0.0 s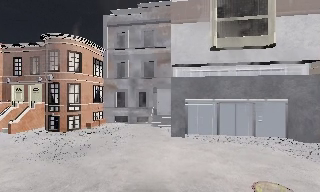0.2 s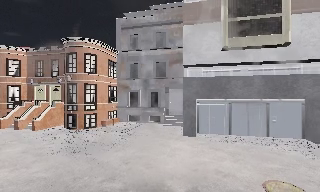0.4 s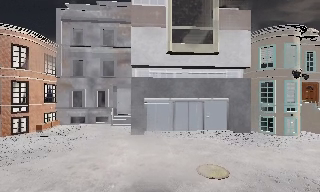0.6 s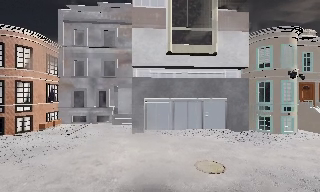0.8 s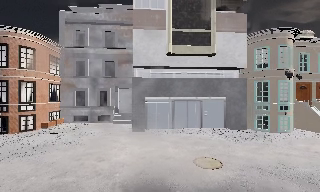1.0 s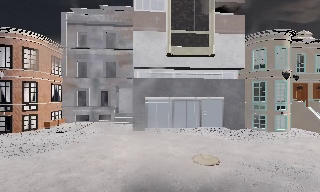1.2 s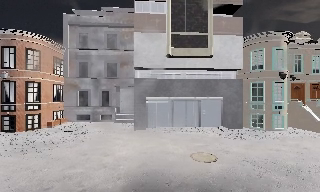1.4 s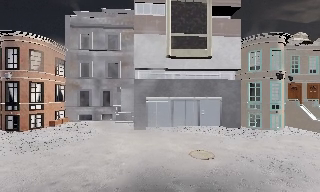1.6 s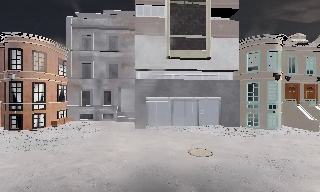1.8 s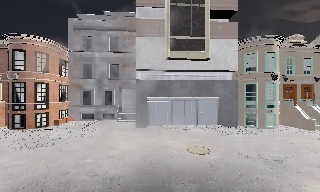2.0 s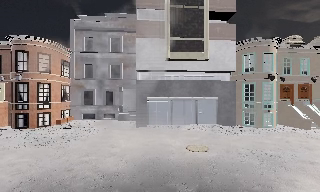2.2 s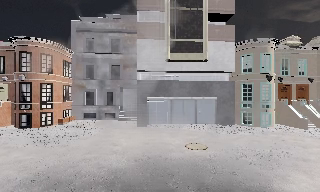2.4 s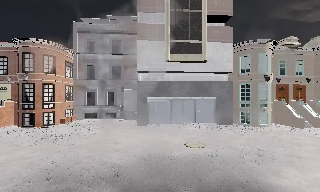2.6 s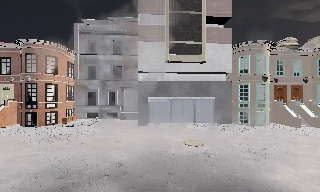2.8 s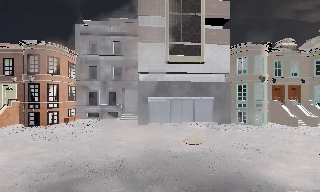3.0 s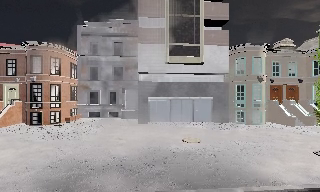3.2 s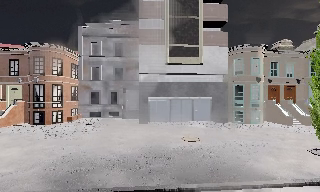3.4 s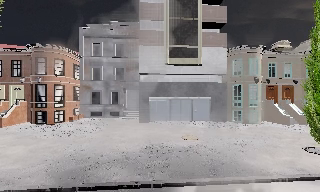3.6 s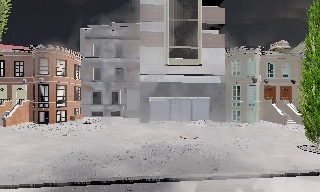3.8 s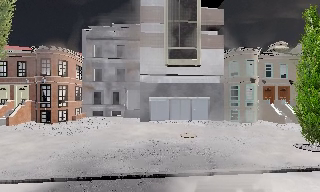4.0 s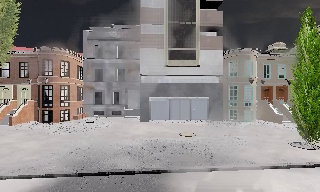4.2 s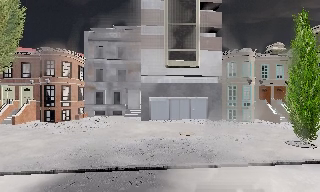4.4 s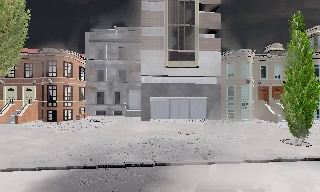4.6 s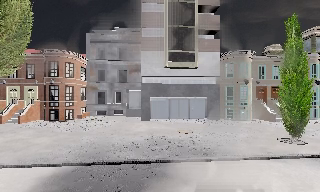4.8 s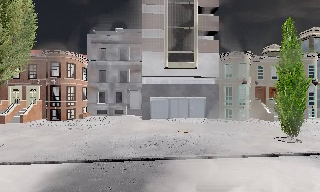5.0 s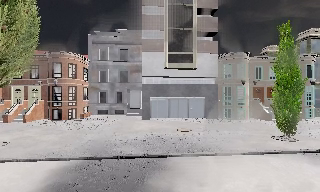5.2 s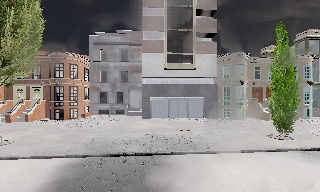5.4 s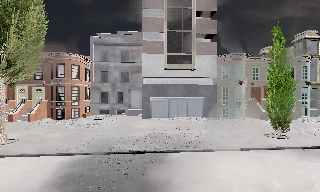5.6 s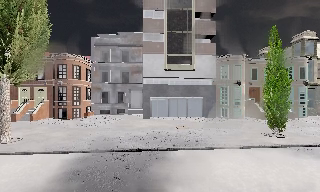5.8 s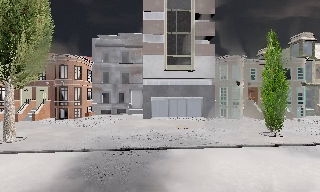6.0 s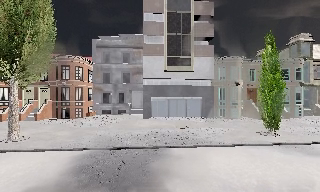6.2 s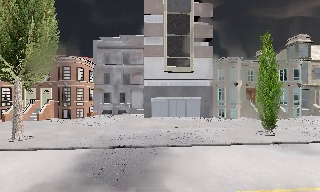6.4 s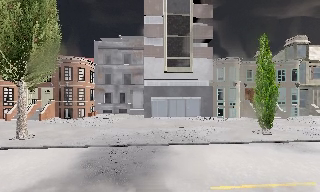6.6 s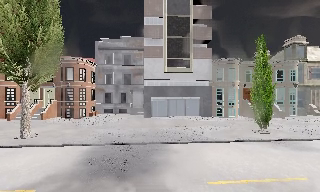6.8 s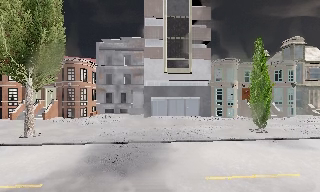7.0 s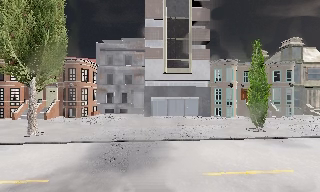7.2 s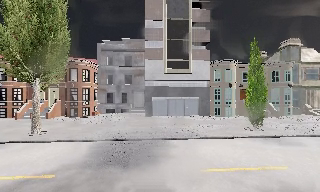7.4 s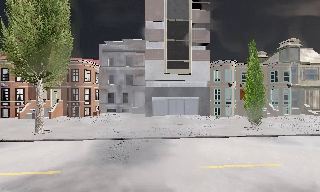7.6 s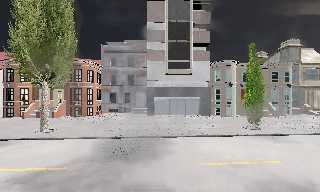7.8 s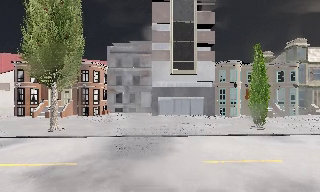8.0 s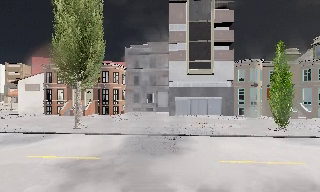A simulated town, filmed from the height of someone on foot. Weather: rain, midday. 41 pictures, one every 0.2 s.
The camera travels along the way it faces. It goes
backward.
0.0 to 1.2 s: The camera pans to its right, which is clockwise from overhead, by about 15 degrees. It travels backward, about 1.5 m, so what stands in front gets smaller.
1.2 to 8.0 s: The camera travels backward, about 9 m, so what stands in front gets smaller.
The film runs backward here.
